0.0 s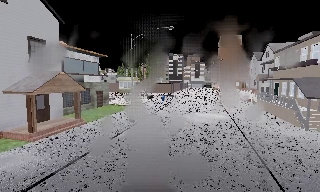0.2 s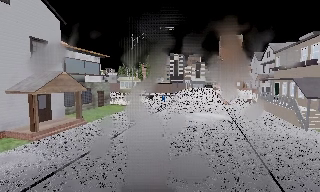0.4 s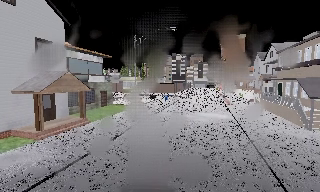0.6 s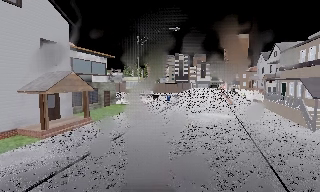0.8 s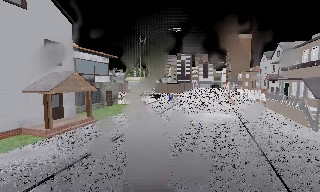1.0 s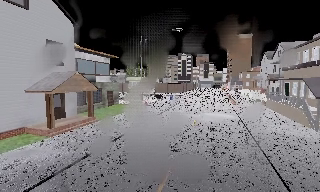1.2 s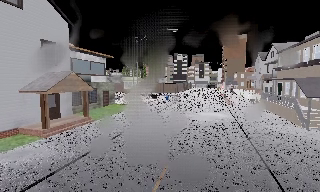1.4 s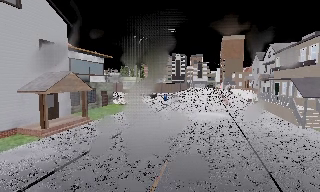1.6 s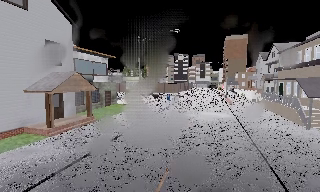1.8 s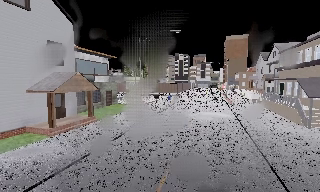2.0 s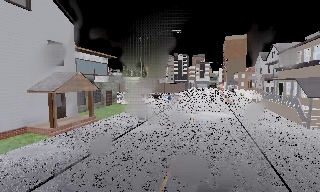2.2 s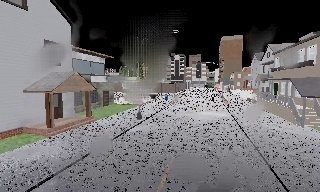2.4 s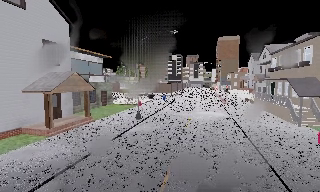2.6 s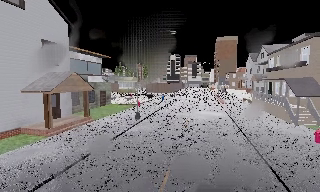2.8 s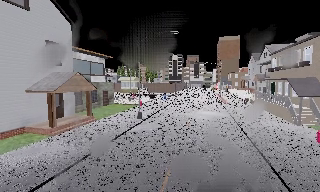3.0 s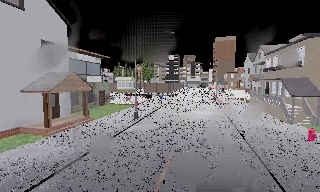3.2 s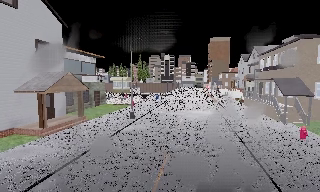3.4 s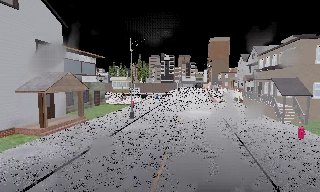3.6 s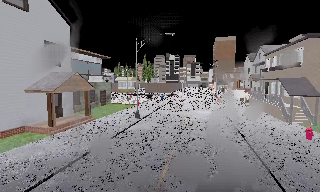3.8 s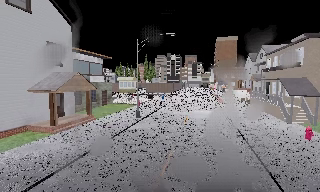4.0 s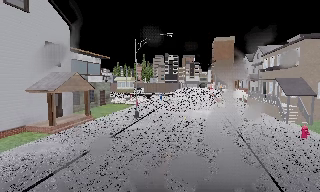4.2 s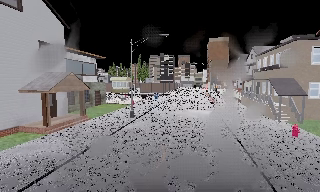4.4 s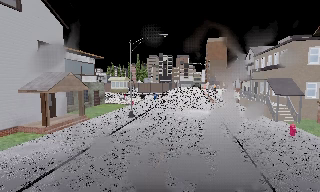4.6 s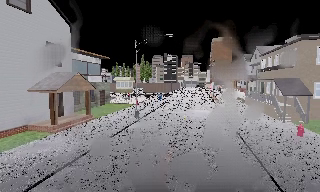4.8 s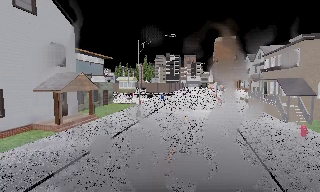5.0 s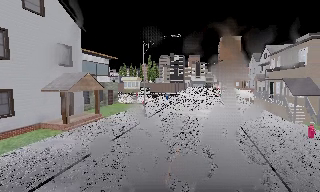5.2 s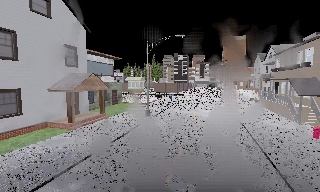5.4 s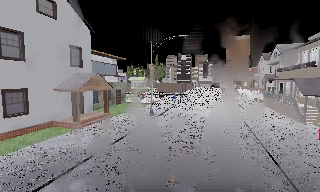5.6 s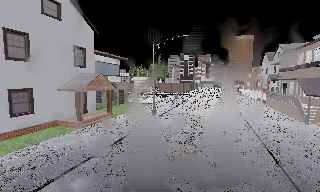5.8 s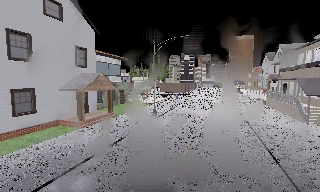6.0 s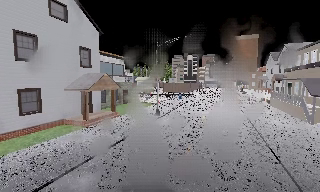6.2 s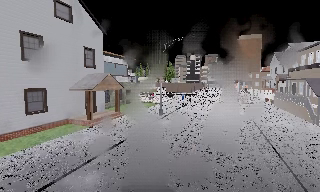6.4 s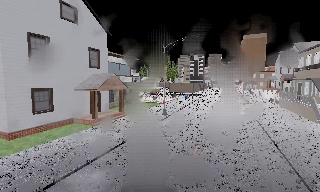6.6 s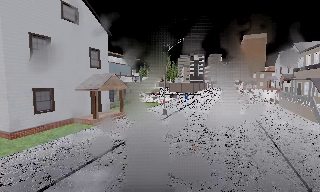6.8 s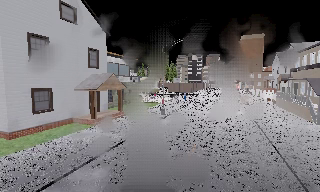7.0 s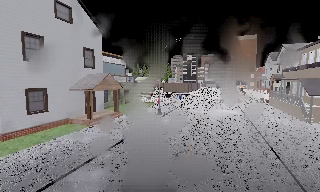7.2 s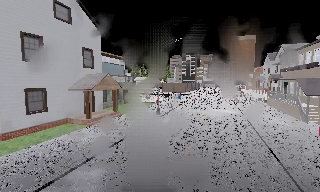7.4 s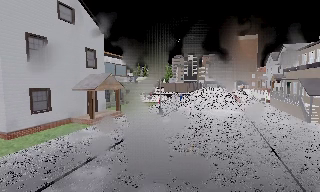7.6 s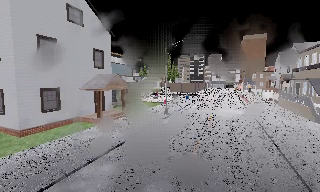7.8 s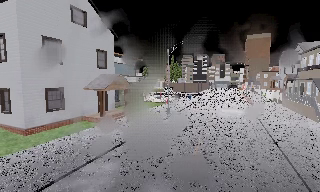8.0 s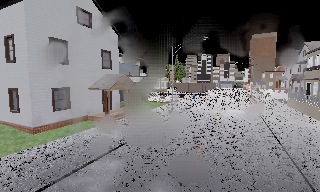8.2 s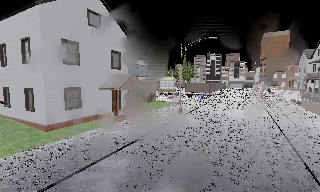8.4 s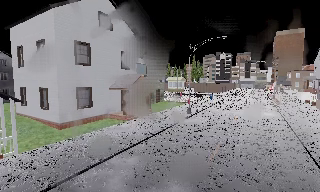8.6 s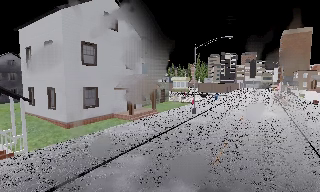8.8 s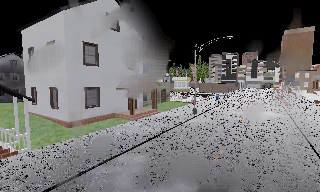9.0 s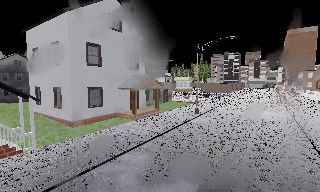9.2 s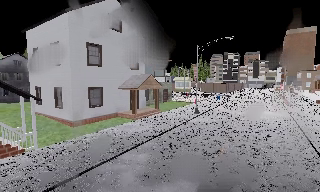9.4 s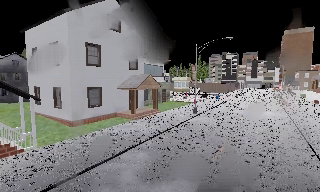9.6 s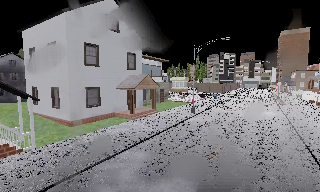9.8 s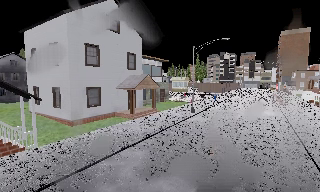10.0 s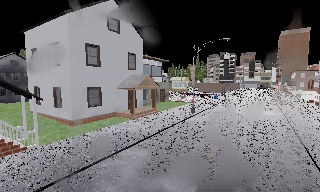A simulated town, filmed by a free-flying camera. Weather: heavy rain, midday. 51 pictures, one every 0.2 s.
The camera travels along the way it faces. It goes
backward.
0.0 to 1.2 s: The camera travels backward, about 0.5 m, so what stands in front gets smaller.
1.2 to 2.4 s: The camera travels to its left, about 0.5 m.
2.4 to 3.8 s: The camera travels backward, about 0.5 m, so what stands in front gets smaller.
3.8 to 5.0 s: The camera shifts only a little, or ends up much as it began.
5.0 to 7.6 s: The camera travels backward, about 1 m, so what stands in front gets smaller.
7.6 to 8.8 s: The scene slides to the right, as the camera pans about 10 degrees to its left. It travels backward, about 0.5 m, so what stands in front gets smaller.
8.8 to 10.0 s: The camera travels backward, about 0.5 m, so what stands in front gets smaller.
The film runs backward here.
